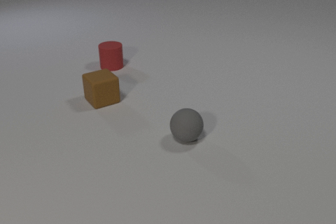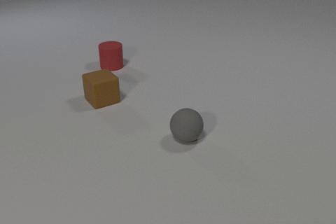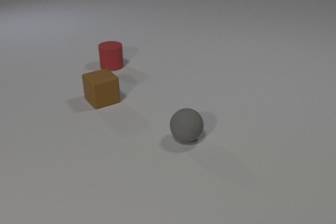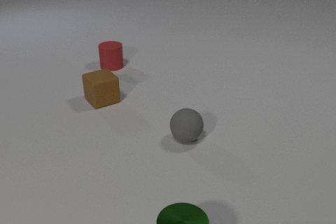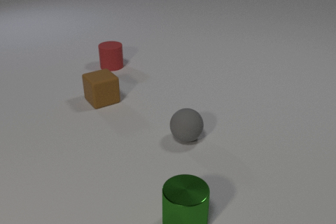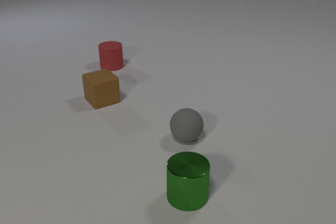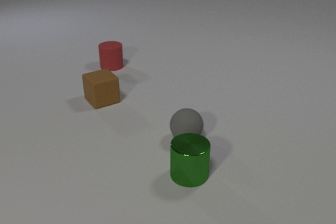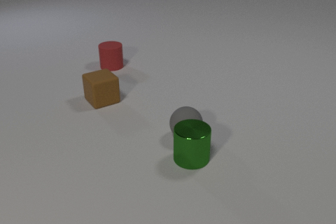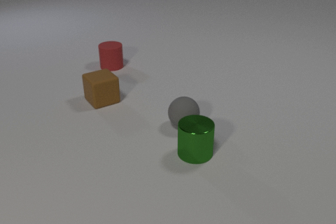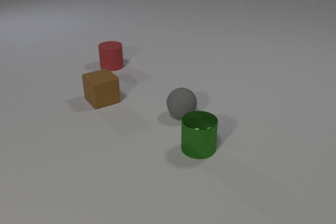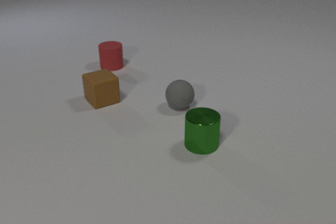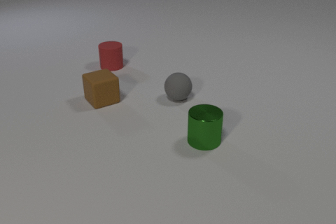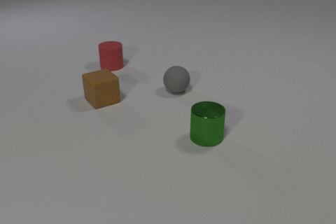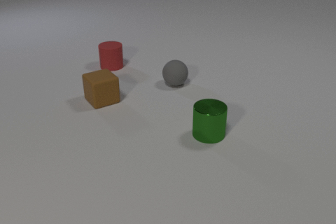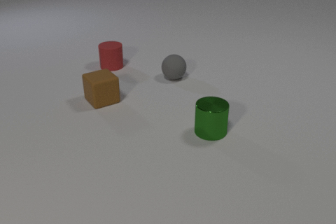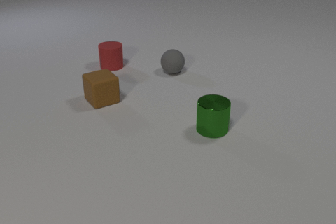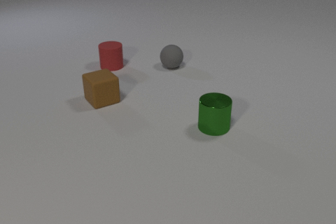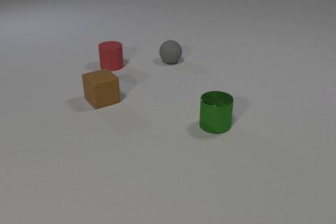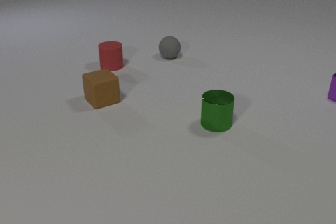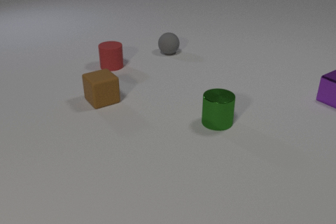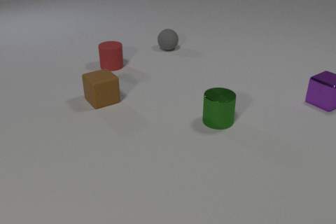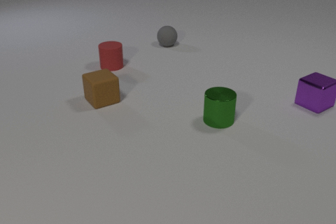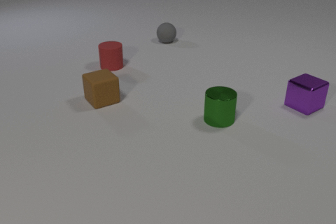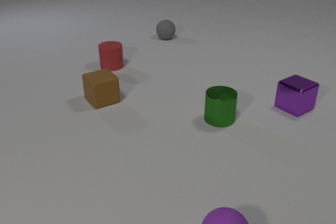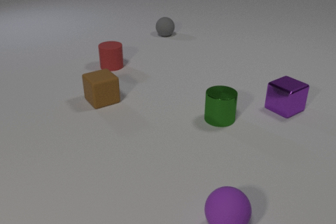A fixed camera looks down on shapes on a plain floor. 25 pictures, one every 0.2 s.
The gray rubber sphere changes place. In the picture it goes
away from the camera.
The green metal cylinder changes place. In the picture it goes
away from the camera.
0.0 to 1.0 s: The green metal cylinder comes in at the bottom edge, slides away from the camera.
1.0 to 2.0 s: The green metal cylinder slides away from the camera. The gray rubber sphere rolls away from the camera. The green metal cylinder and the gray rubber sphere collide.
2.0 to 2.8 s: The green metal cylinder slides away from the camera. The gray rubber sphere rolls away from the camera.
2.8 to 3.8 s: The green metal cylinder slides away from the camera. The gray rubber sphere rolls away from the camera. The purple metal cube comes in at the right edge, slides to the left and toward the camera.
3.8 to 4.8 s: The green metal cylinder slides away from the camera. The gray rubber sphere rolls away from the camera. The purple metal cube slides to the left and toward the camera. The purple rubber sphere comes in at the bottom edge, rolls away from the camera.
How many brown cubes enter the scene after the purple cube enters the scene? 0.
What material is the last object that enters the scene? rubber.
How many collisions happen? 1.
